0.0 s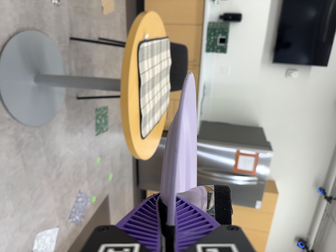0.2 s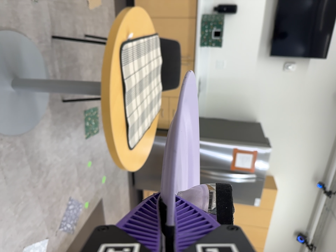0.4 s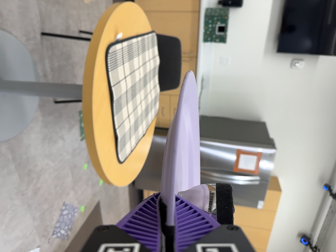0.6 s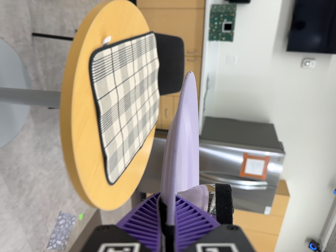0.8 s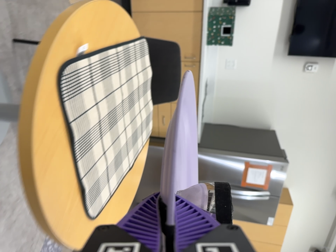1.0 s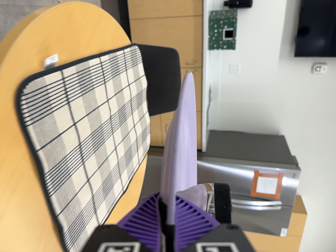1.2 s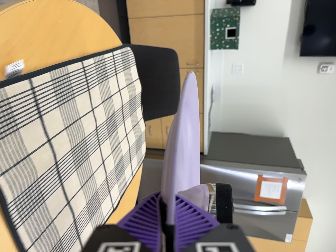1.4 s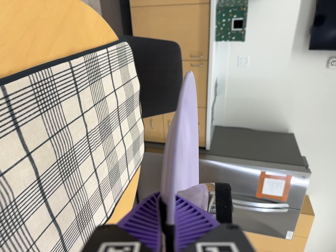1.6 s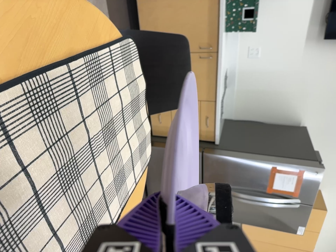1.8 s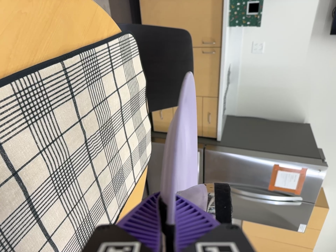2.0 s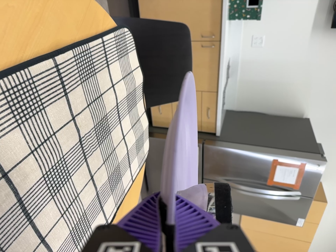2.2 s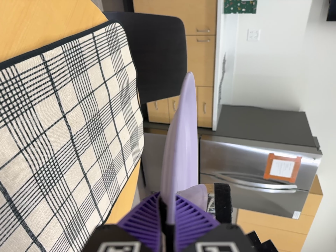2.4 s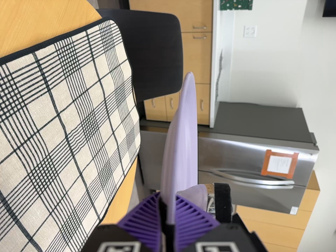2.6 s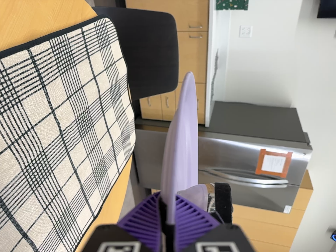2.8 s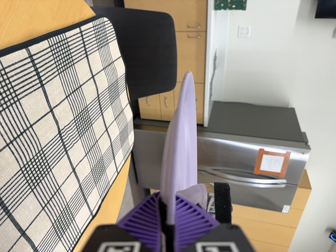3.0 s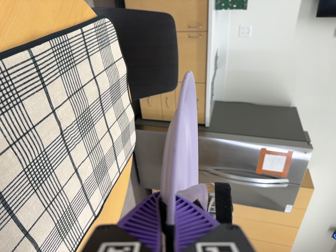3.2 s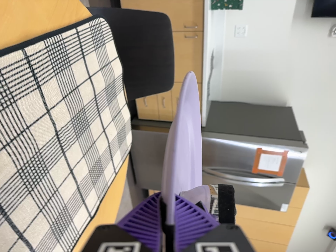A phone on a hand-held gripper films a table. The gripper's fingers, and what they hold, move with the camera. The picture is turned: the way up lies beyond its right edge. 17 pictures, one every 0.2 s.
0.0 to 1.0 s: The camera travels forward and toward the top of its view, about 60 cm, so what stands in front looms larger.
1.0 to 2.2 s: The camera travels forward and toward the top of its view, about 28 cm, so what stands in front looms larger. Its aim tips toward the bottom of its view by about 10 degrees.
2.2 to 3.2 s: The camera shifts only a little, or ends up much as it began.
The film runs forward here.
